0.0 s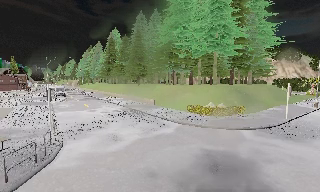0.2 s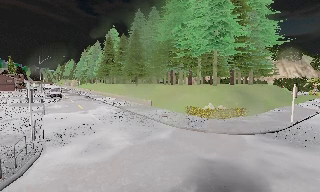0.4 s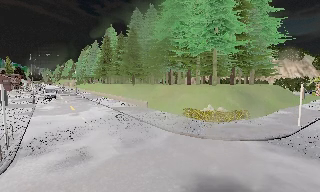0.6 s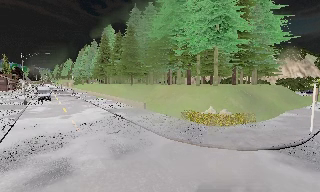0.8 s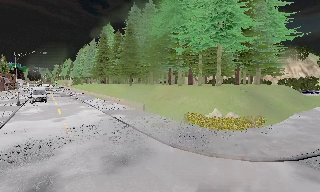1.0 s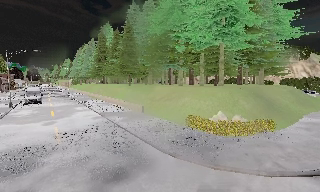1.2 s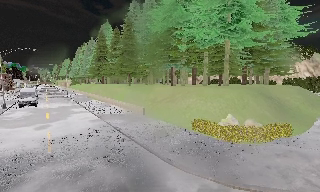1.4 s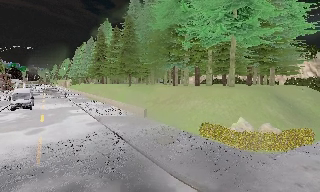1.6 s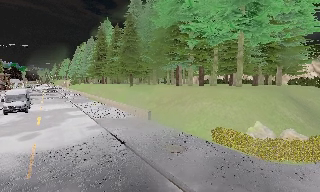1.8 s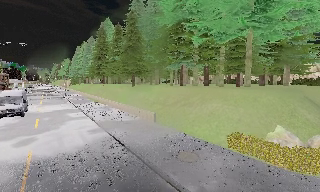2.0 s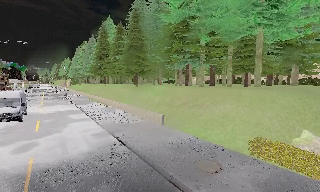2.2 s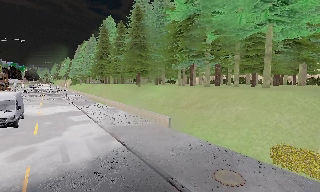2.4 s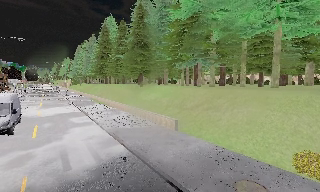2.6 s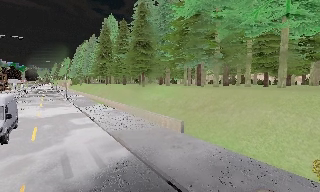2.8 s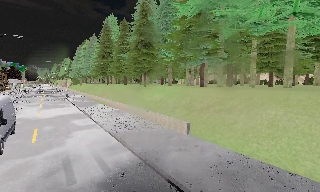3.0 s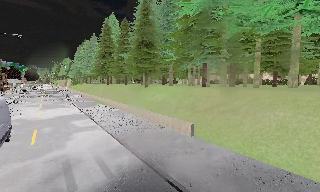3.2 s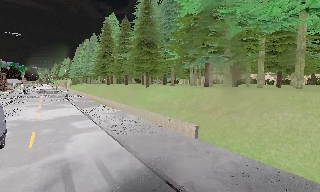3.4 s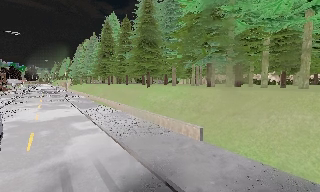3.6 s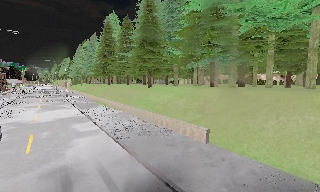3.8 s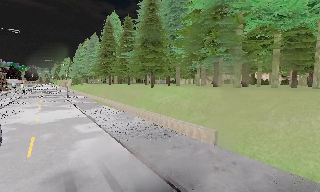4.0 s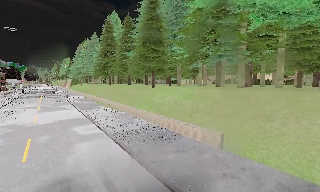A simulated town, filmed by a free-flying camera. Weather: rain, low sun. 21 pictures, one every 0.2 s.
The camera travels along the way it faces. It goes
forward.
0.0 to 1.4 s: The camera travels forward, about 8 m, so what stands in front looms larger.
1.4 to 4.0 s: The camera travels forward and to its left, about 8 m, so what stands in front looms larger. It loses speed.
The film runs forward here.
